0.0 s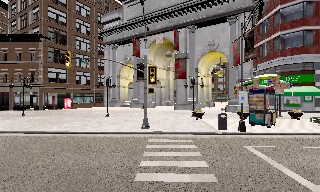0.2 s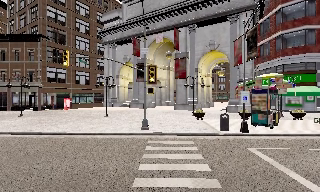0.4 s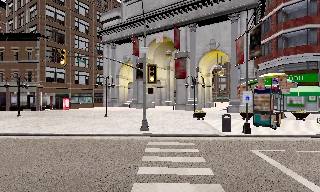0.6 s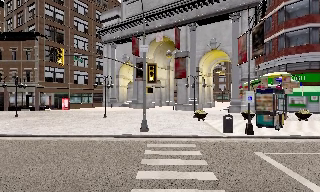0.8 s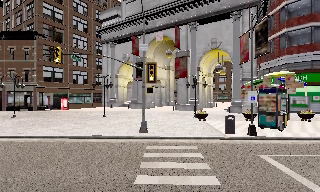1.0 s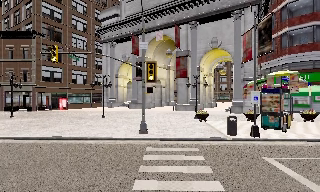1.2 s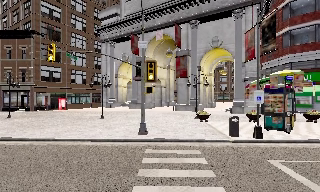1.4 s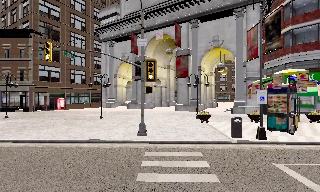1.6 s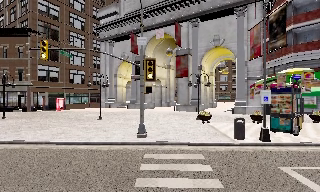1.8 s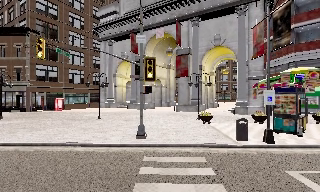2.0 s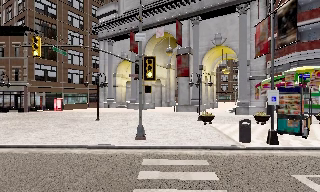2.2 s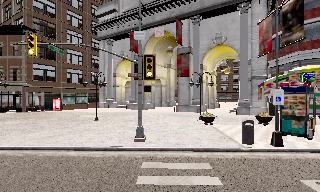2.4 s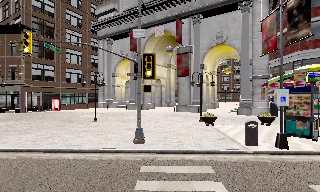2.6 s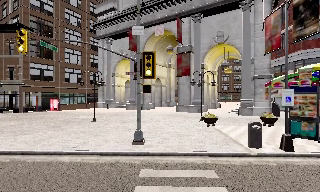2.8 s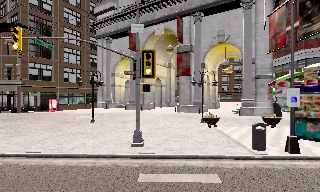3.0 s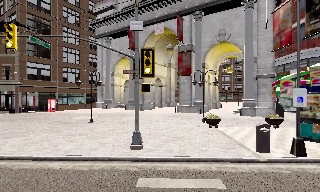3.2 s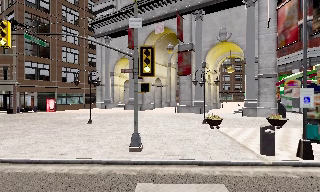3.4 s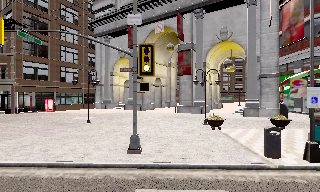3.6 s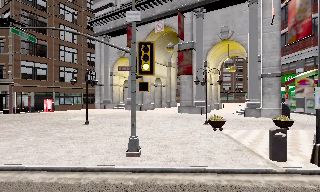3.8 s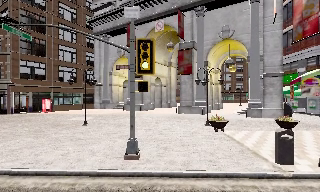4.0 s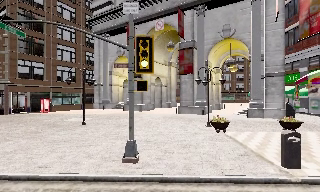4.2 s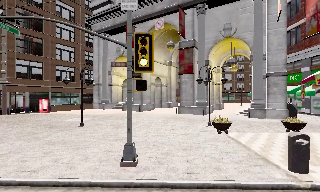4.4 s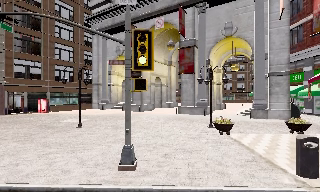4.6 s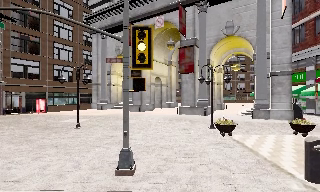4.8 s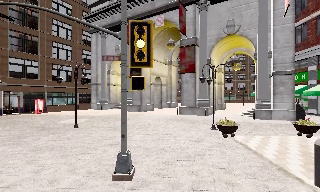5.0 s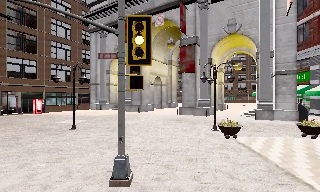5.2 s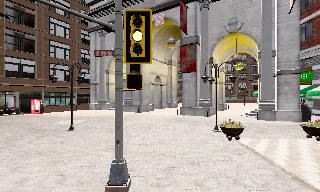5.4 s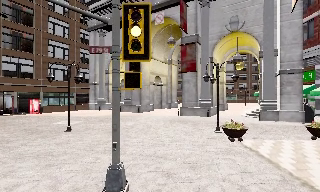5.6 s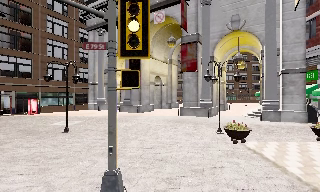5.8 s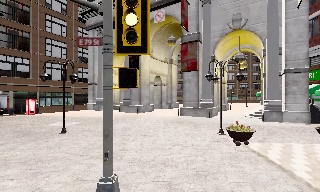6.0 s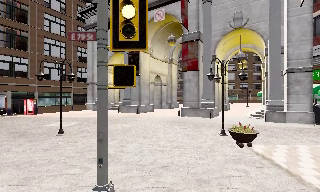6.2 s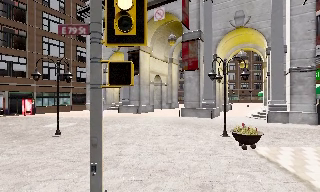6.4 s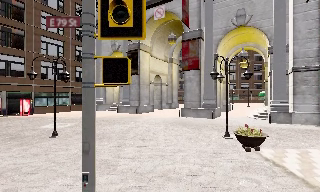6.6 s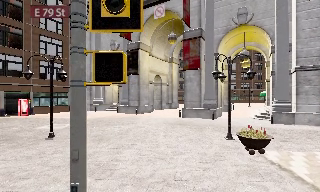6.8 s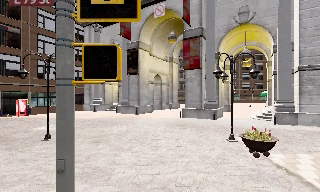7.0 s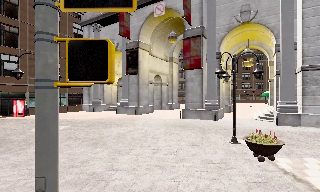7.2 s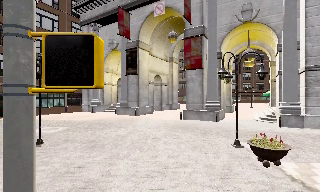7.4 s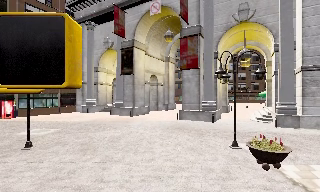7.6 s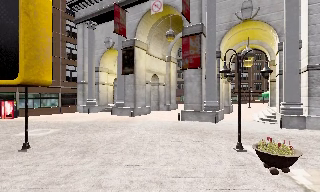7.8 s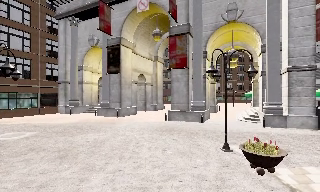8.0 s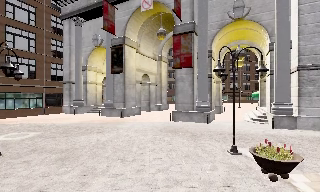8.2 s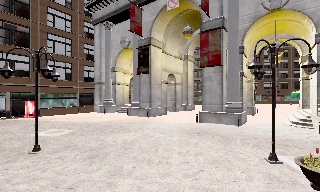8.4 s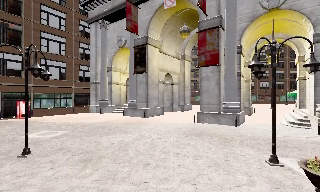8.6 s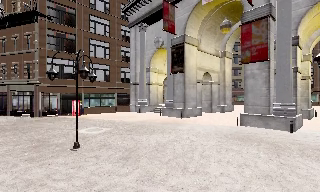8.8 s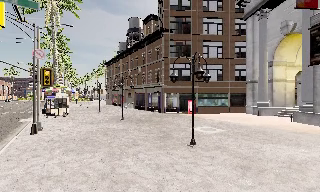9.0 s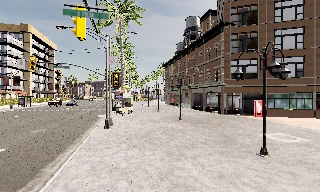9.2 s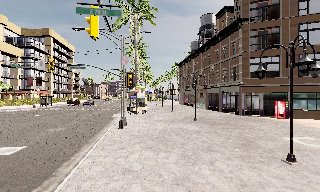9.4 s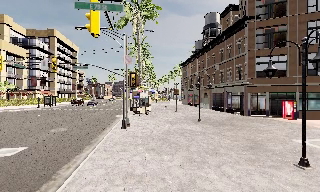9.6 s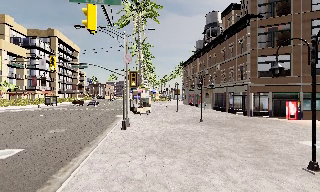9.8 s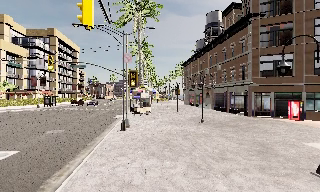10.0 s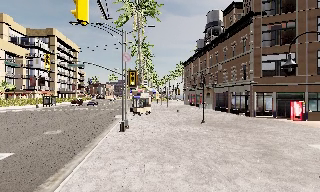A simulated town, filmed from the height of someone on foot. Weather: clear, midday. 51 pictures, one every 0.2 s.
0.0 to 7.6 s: The camera travels forward, about 11 m, so what stands in front looms larger.
7.6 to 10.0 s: The camera swings to its left by about 85 degrees, and the scene slides to the right. It travels forward, about 3.5 m.
The film runs forward here.
